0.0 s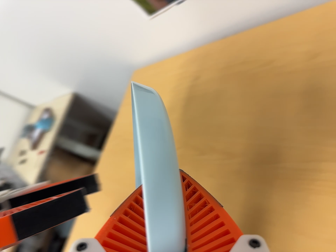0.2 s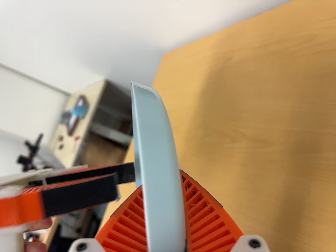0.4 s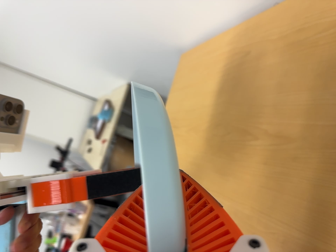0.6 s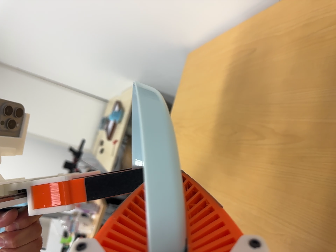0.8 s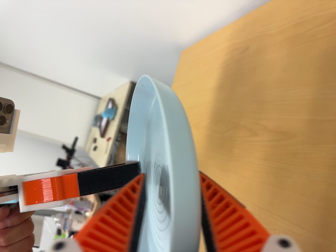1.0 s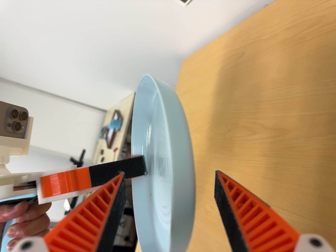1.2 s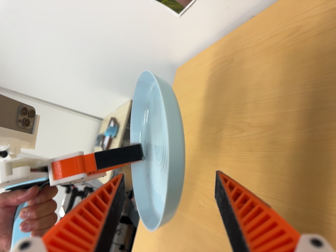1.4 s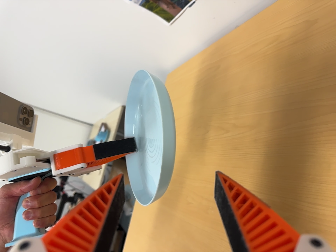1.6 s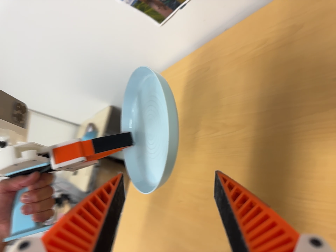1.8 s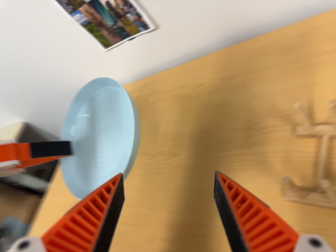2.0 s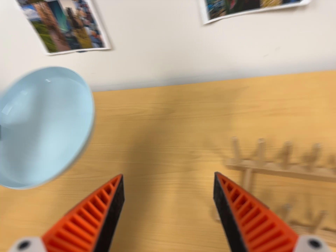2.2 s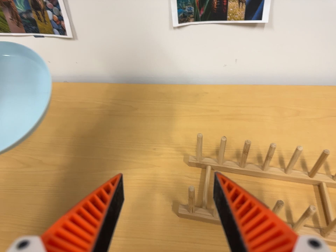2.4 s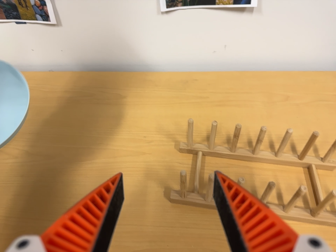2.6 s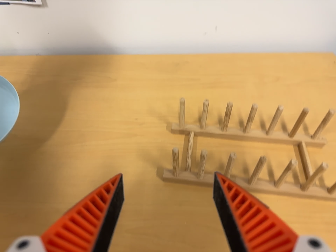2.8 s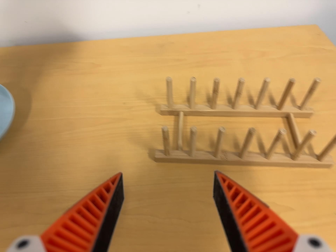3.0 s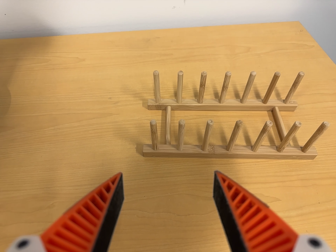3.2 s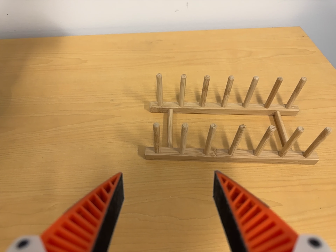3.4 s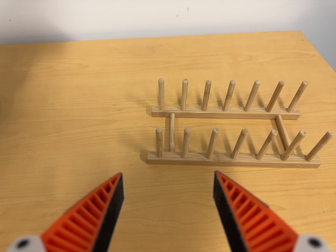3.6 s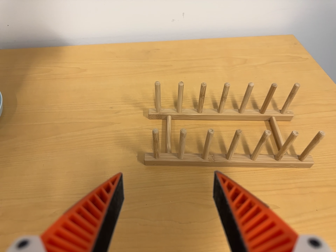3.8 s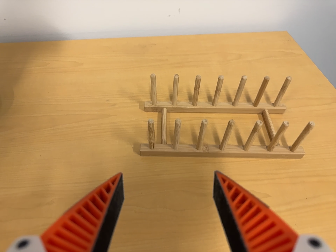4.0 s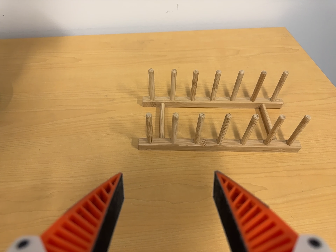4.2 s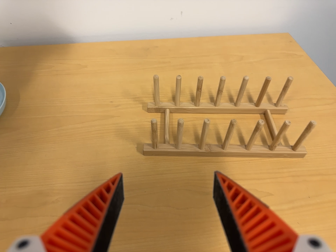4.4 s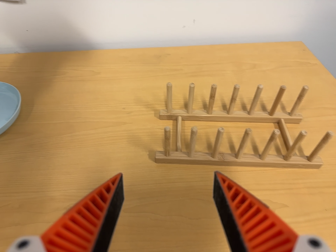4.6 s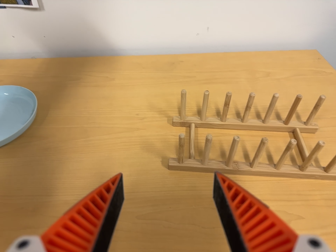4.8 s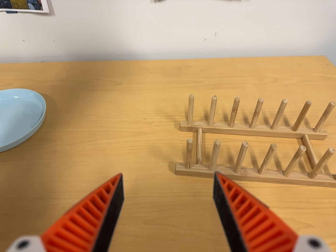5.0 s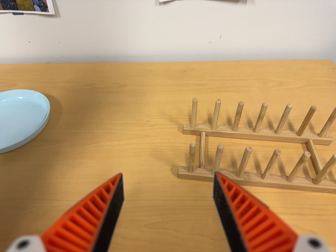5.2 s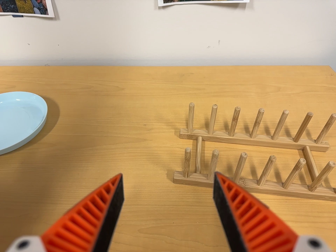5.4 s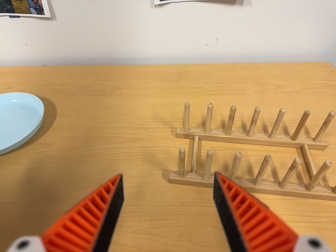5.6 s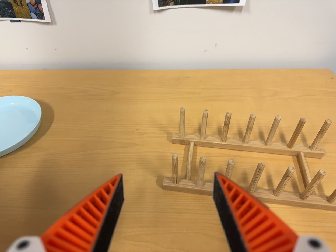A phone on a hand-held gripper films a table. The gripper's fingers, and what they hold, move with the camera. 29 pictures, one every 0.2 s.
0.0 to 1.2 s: The camera pans to its left by about 15 degrees. It travels to its right, about 6 cm.
1.2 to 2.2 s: The camera swings to its right by about 60 degrees, and the scene slides to the left. It travels to its left, toward the bottom of its view and backward, about 22 cm. Its aim tips toward the top of its view by about 20 degrees. It rolls about its line of sight by about 25 degrees, and the scene rotates clockwise.
2.2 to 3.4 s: The camera swings to its right by about 10 degrees, and the scene slides to the left. It travels toward the bottom of its view, about 5 cm, so close, fixed things drift upward.
3.4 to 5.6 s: The camera shifts only a little, or ends up much as it began.
The film runs backward here.
